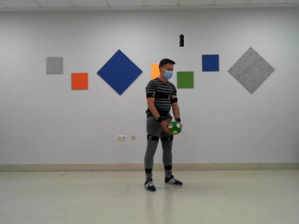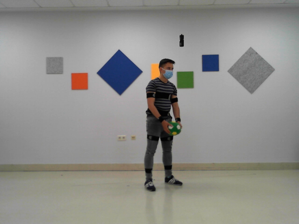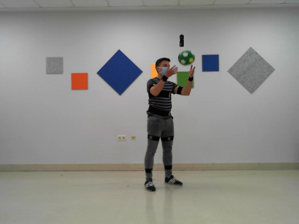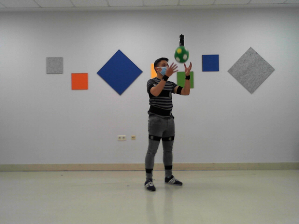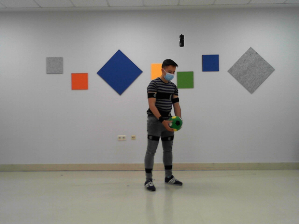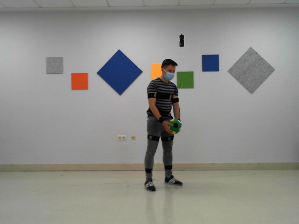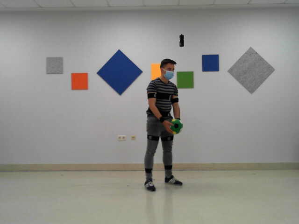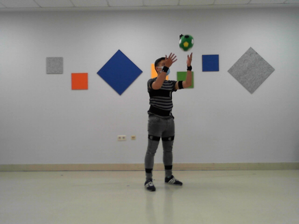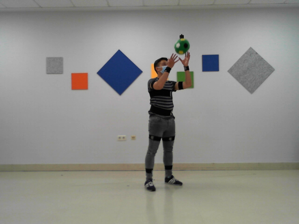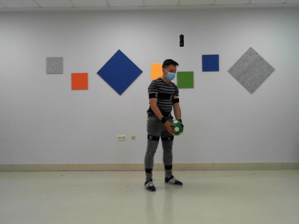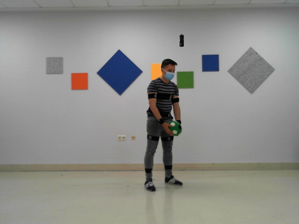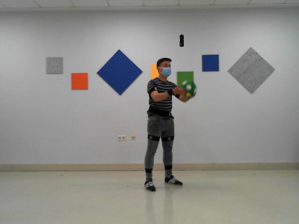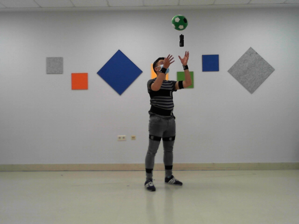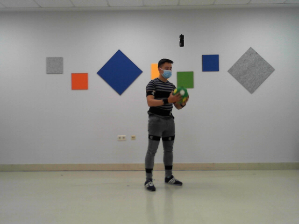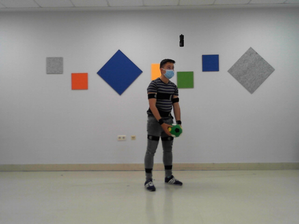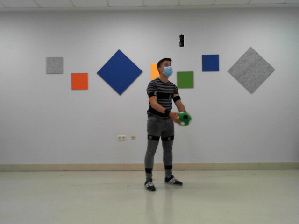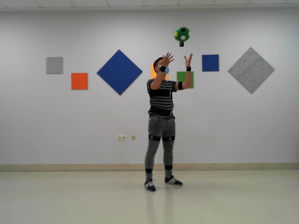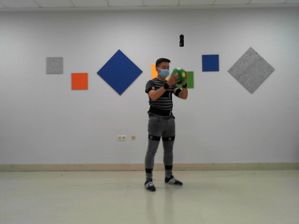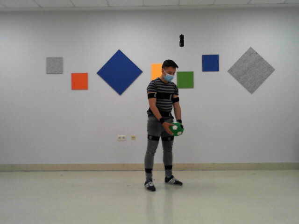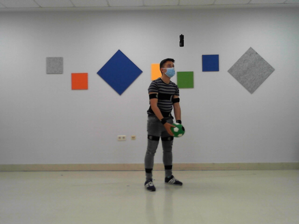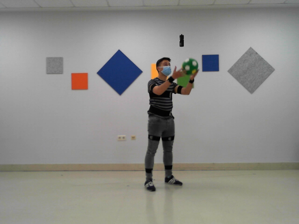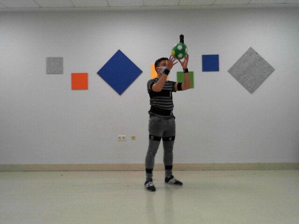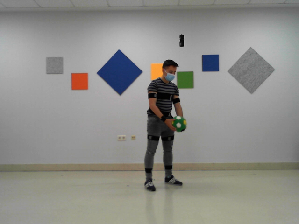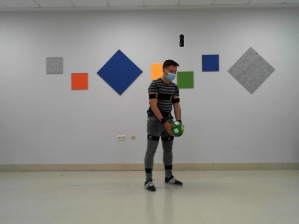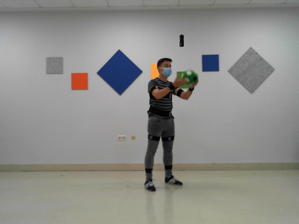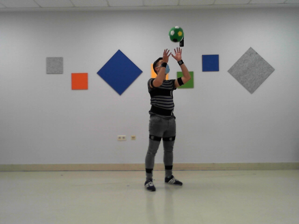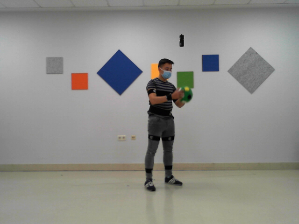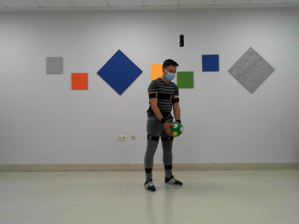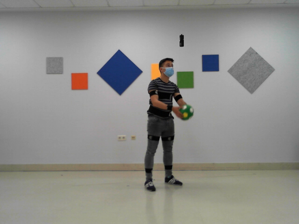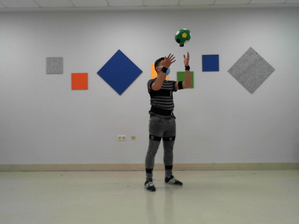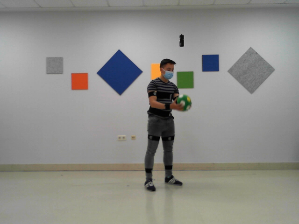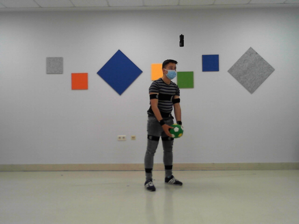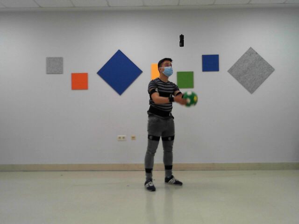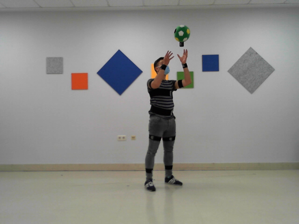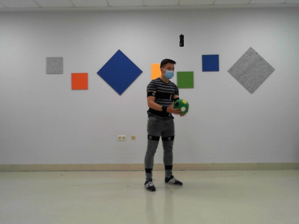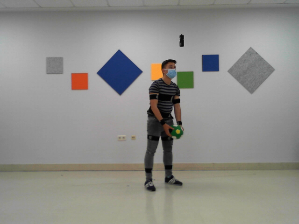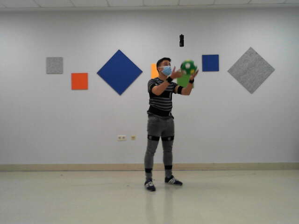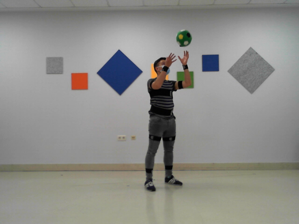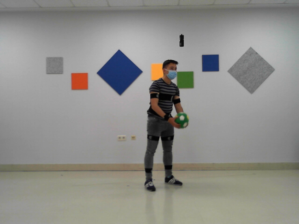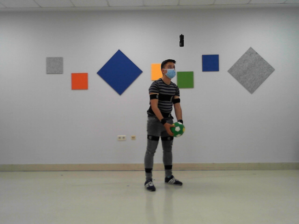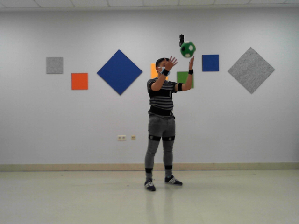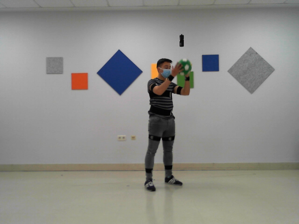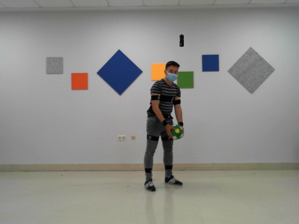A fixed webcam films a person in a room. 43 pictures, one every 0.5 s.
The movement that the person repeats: Throw up a ball and catch it.
